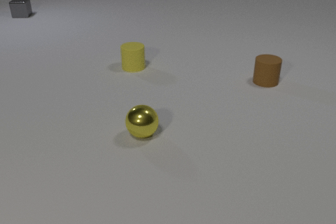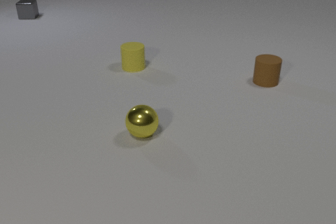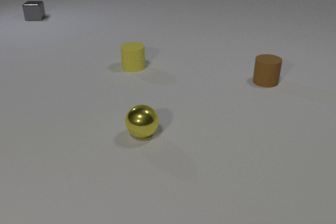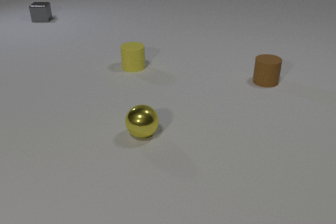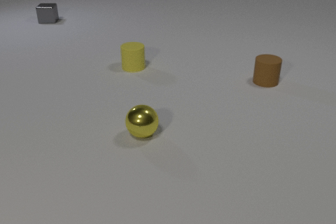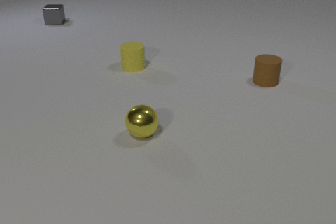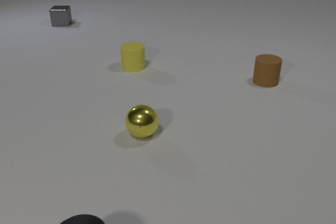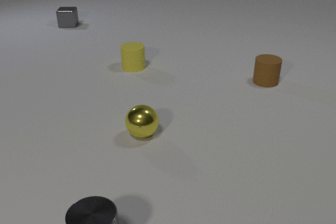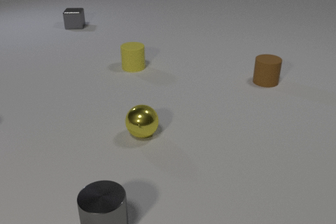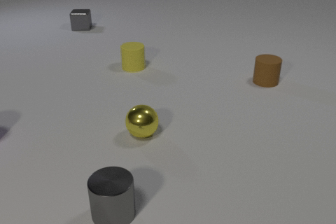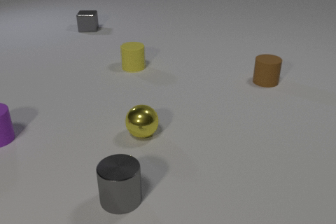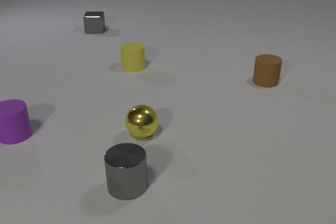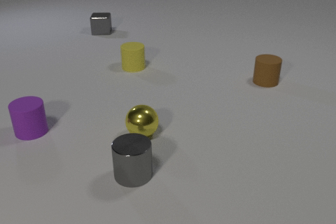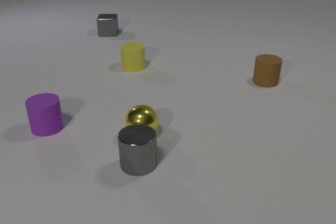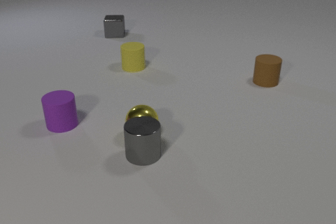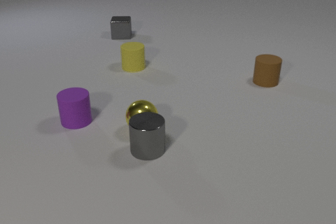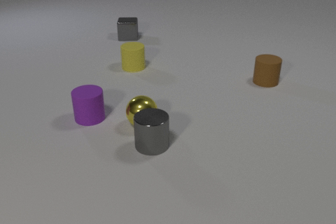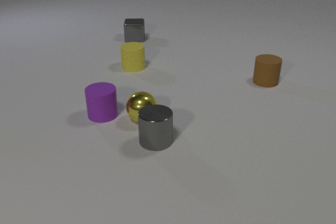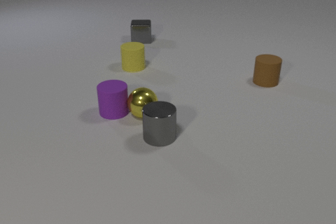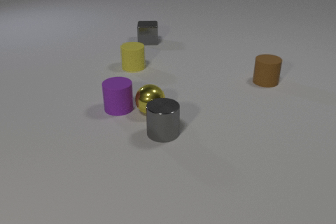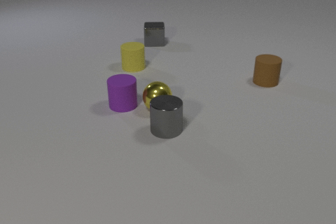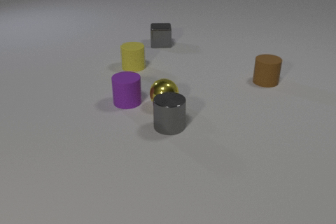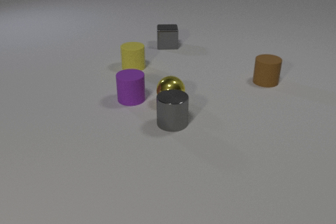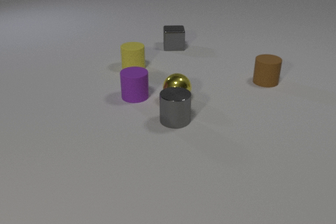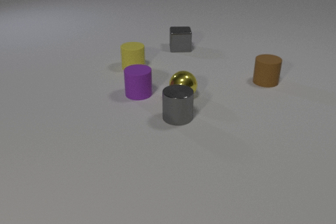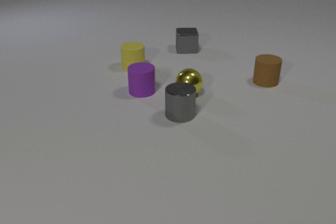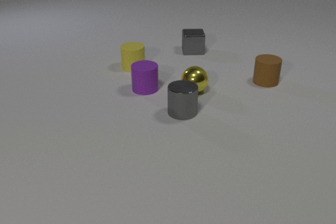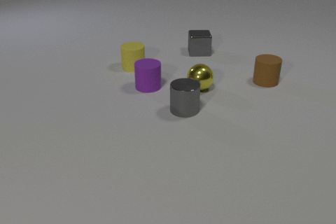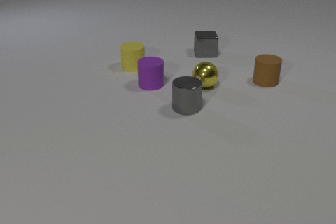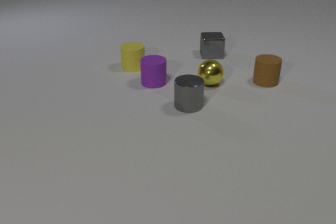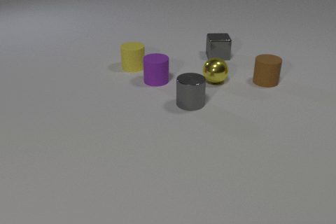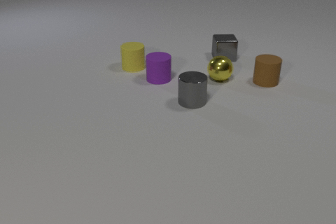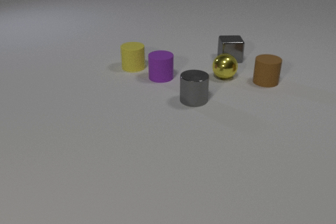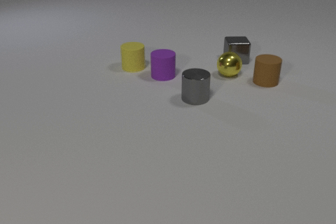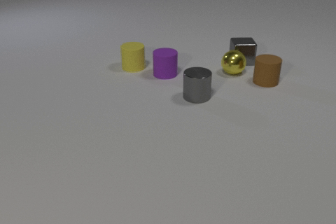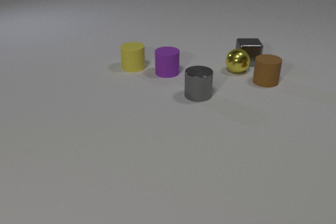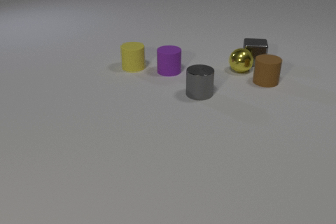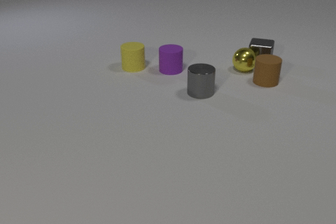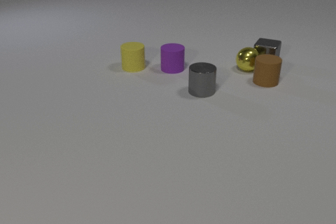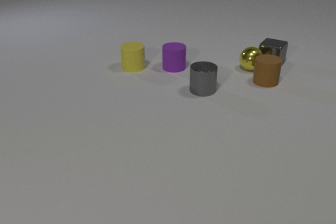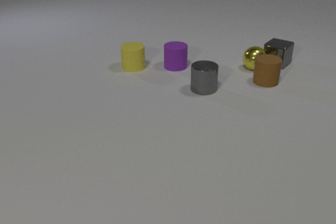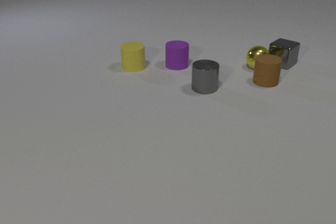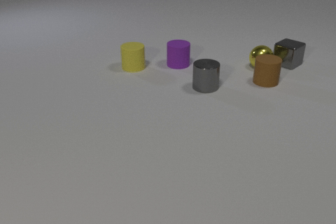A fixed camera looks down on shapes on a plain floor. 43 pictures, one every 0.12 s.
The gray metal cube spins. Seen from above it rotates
clockwise.
The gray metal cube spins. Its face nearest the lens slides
to the left.
0.00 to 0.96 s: The gray metal cylinder comes in at the bottom edge, slides away from the camera and to the right. The gray metal cube slides toward the camera and to the right.
0.96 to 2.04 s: The gray metal cylinder slides away from the camera. The yellow metal sphere rolls away from the camera. The purple rubber cylinder comes in at the left edge, slides to the right. The gray metal cube slides to the right and toward the camera. The gray metal cylinder and the yellow metal sphere collide.
2.04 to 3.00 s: The gray metal cylinder slides away from the camera and to the right. The yellow metal sphere rolls away from the camera and to the right. The purple rubber cylinder slides away from the camera and to the right. The gray metal cube slides to the right and toward the camera. The yellow metal sphere and the purple rubber cylinder collide.
3.00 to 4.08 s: The gray metal cylinder slides away from the camera and to the right. The yellow metal sphere rolls away from the camera and to the right. The purple rubber cylinder slides away from the camera and to the right. The gray metal cube slides to the right and toward the camera.
4.08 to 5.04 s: The gray metal cylinder slides away from the camera. The yellow metal sphere rolls to the right and away from the camera. The purple rubber cylinder slides away from the camera and to the right. The gray metal cube slides to the right, spins clockwise seen from above by about 45 degrees, its near face sliding to the left. The yellow metal sphere and the gray metal cube collide.
What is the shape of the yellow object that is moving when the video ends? sphere.
How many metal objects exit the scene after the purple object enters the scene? 0.
What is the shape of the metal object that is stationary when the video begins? sphere.
